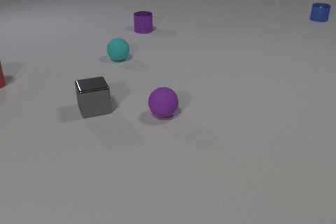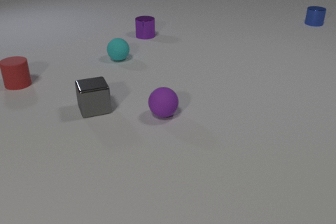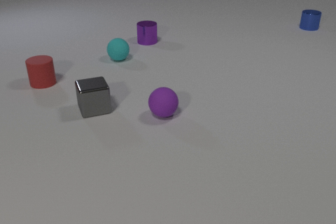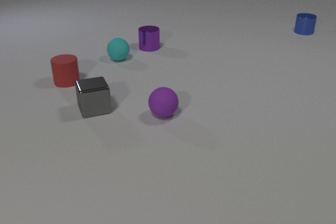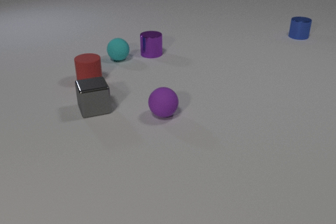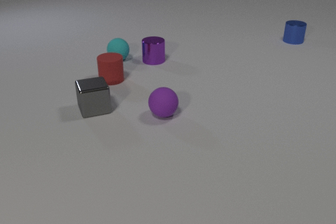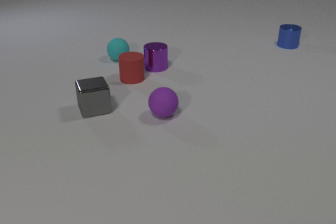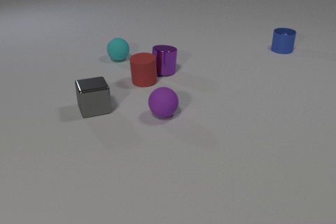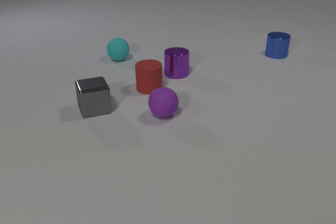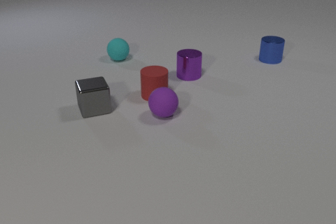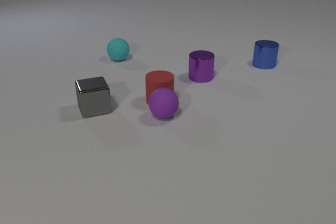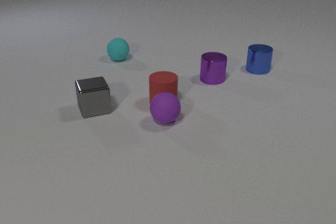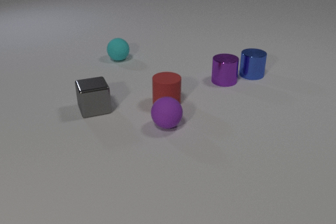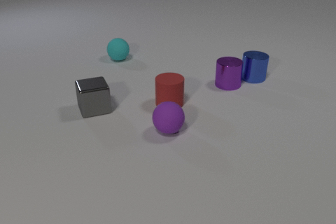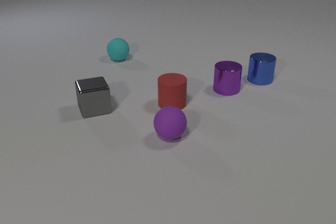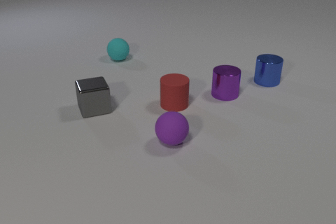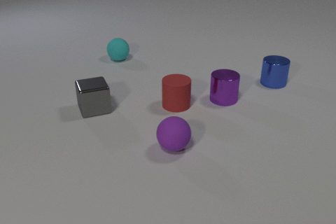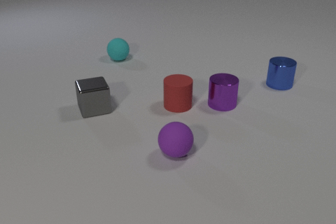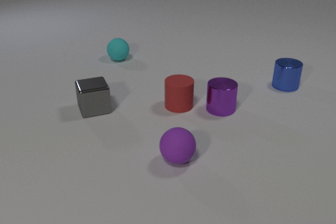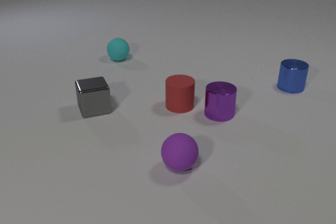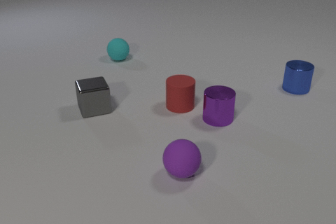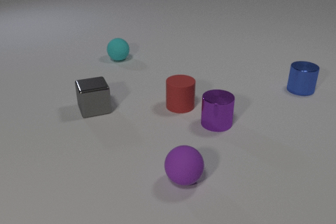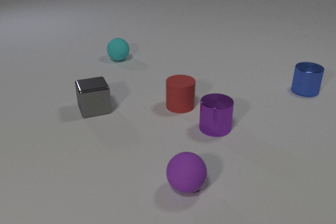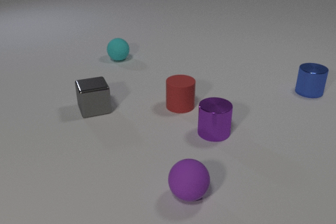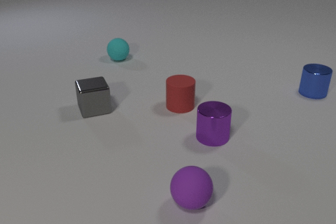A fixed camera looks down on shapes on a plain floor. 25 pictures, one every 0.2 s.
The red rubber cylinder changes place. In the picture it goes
to the right.
The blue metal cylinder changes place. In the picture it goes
toward the camera.
0.0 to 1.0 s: The red rubber cylinder slides to the right. The purple metal cylinder slides toward the camera. The blue metal cylinder slides toward the camera.
1.0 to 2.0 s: The red rubber cylinder slides toward the camera and to the right. The purple metal cylinder slides to the right and toward the camera. The blue metal cylinder slides toward the camera. The red rubber cylinder and the purple metal cylinder collide. The red rubber cylinder and the purple rubber sphere collide.
2.0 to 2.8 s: The red rubber cylinder slides to the right and toward the camera. The purple metal cylinder slides to the right and toward the camera. The purple rubber sphere rolls toward the camera. The blue metal cylinder slides toward the camera. The purple metal cylinder and the blue metal cylinder collide.
2.8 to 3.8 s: The red rubber cylinder slides to the right. The purple metal cylinder slides toward the camera. The purple rubber sphere rolls toward the camera. The blue metal cylinder slides to the right.
3.8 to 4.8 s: The purple metal cylinder slides toward the camera. The purple rubber sphere rolls toward the camera. The blue metal cylinder slides to the right.
How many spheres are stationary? 1.
How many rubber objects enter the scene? 1.
How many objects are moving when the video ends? 3.
